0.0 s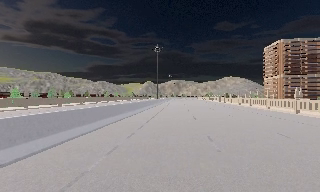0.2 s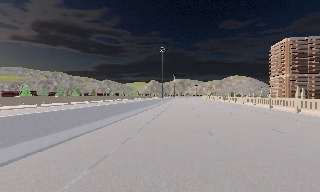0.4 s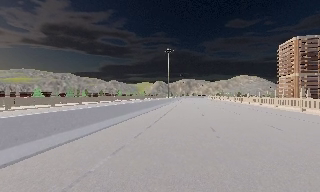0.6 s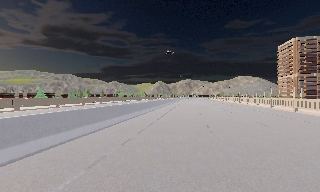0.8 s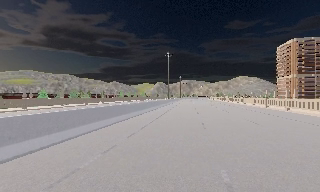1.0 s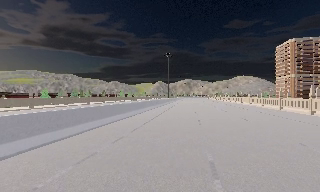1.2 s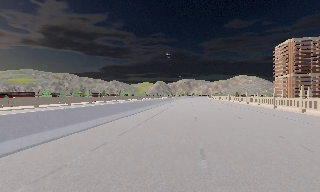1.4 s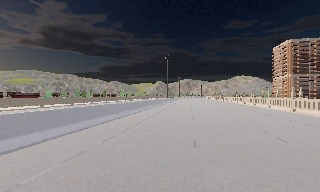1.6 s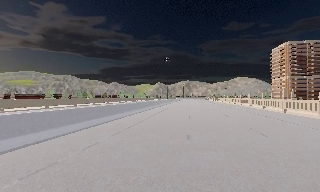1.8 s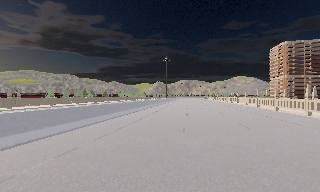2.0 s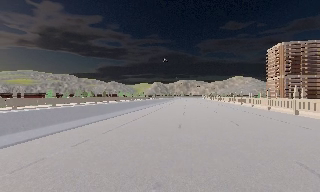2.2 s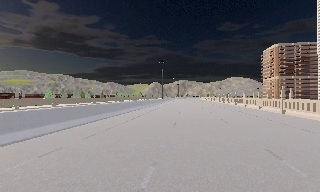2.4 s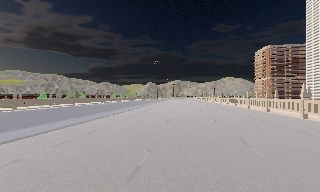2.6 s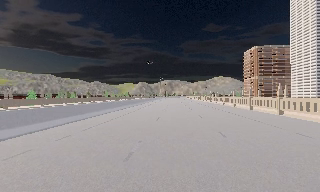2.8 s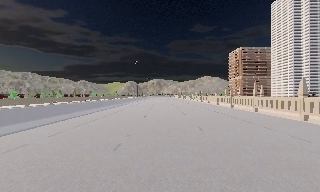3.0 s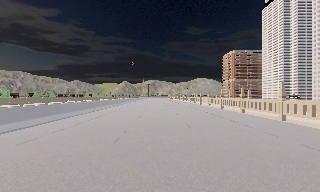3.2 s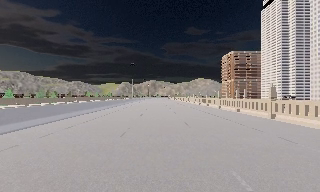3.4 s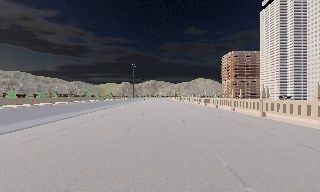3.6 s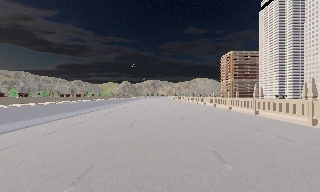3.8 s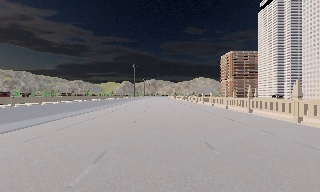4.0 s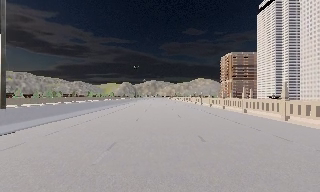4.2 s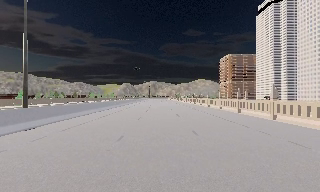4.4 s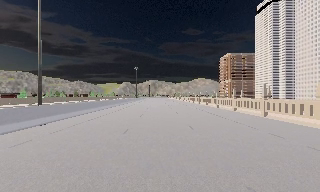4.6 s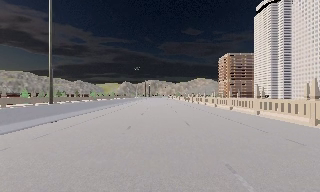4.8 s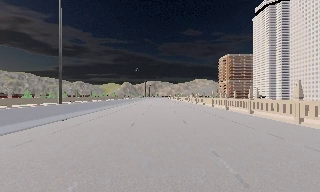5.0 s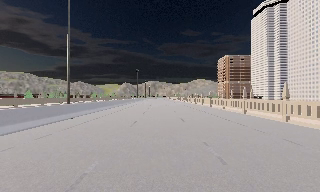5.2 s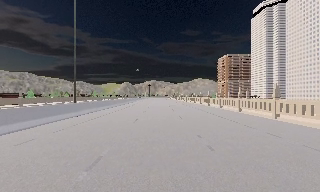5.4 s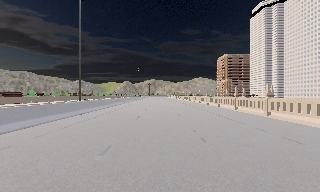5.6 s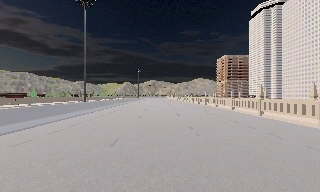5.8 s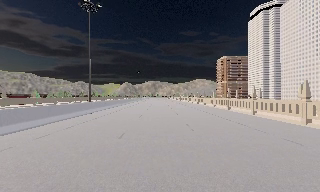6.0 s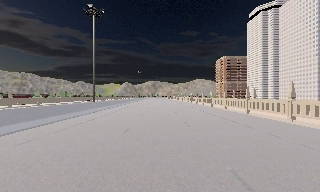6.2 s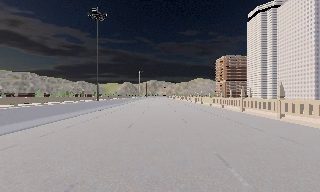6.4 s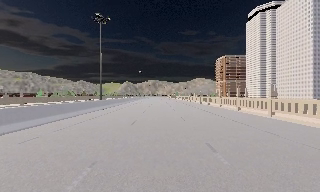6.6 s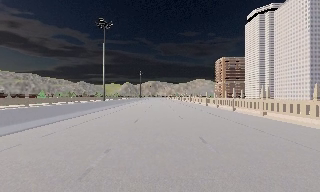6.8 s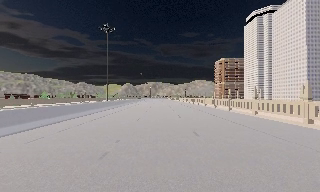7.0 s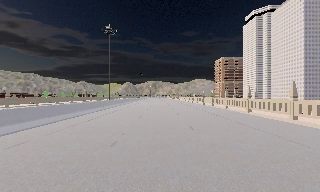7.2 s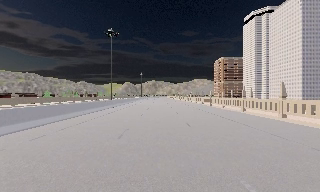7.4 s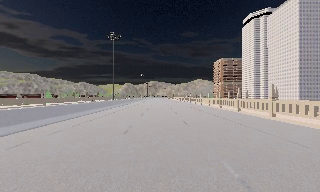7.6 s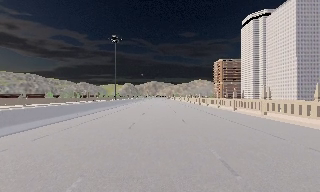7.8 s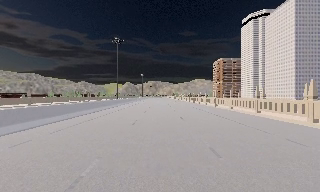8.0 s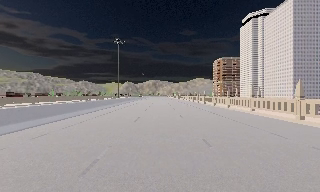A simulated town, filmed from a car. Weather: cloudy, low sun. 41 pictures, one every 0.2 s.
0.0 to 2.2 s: The camera travels backward, about 12 m, so what stands in front gets smaller.
2.2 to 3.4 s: The camera pans to its right, which is clockwise from overhead, by about 10 degrees. It travels backward, about 6 m, so what stands in front gets smaller.
3.4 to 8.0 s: The camera travels backward, about 25 m, so what stands in front gets smaller.
The film runs backward here.
